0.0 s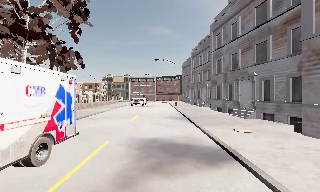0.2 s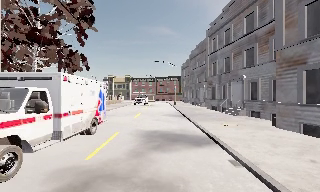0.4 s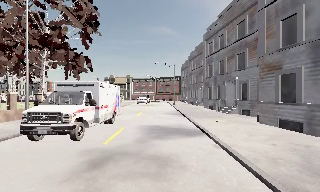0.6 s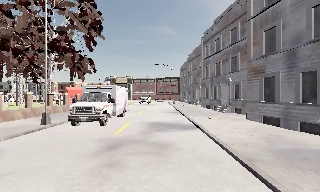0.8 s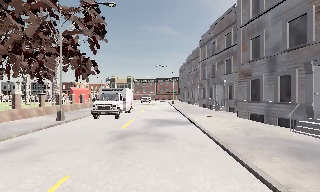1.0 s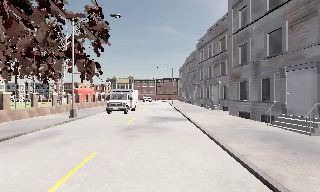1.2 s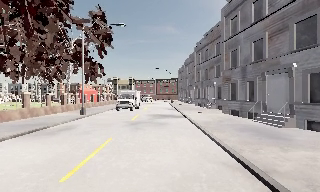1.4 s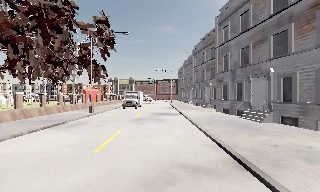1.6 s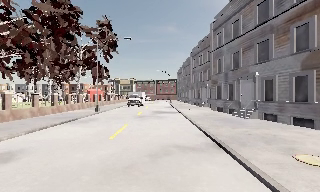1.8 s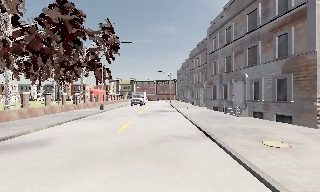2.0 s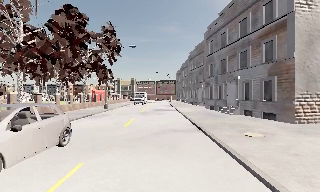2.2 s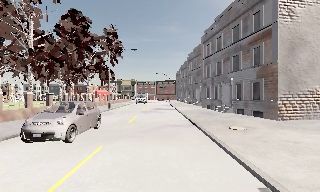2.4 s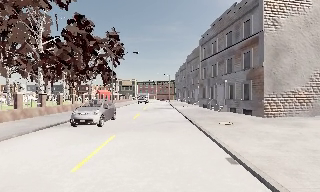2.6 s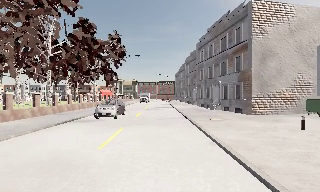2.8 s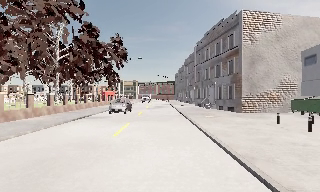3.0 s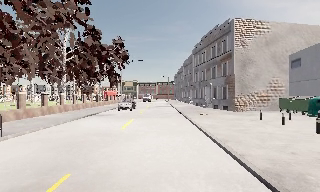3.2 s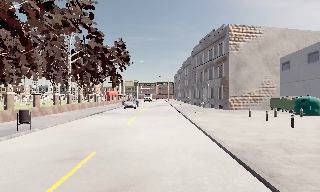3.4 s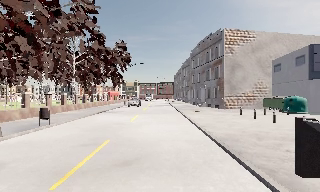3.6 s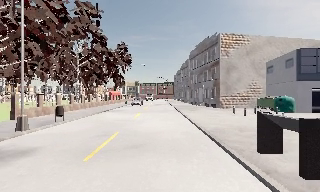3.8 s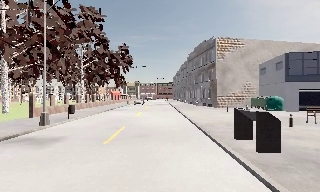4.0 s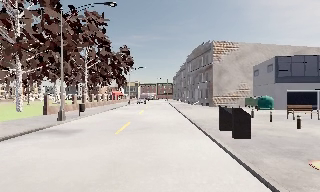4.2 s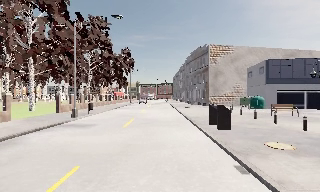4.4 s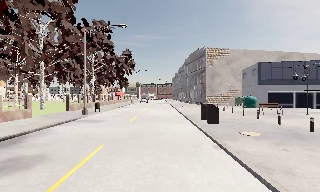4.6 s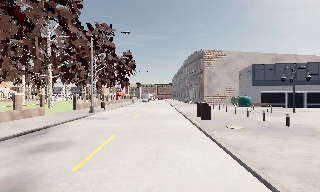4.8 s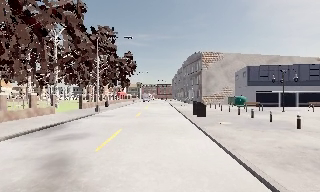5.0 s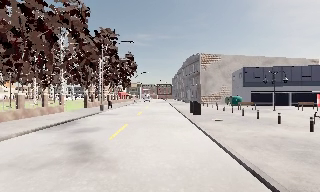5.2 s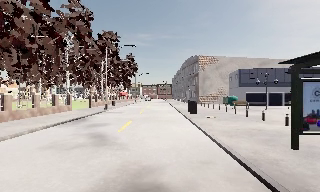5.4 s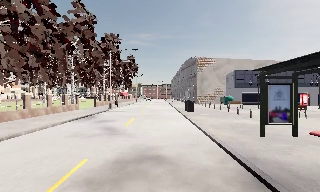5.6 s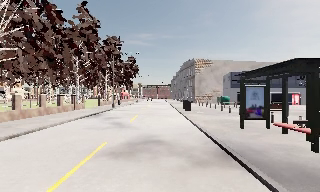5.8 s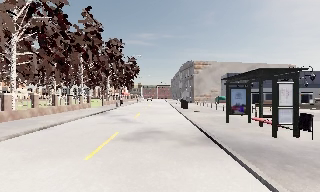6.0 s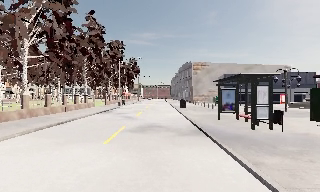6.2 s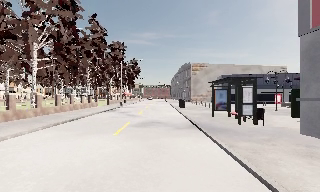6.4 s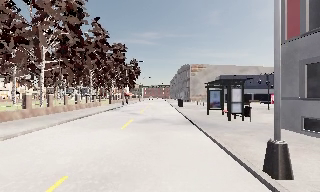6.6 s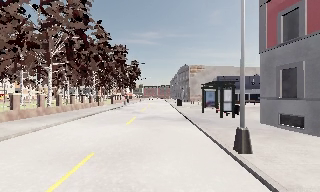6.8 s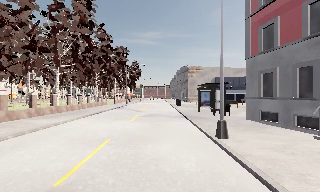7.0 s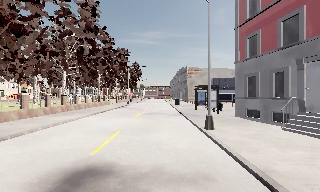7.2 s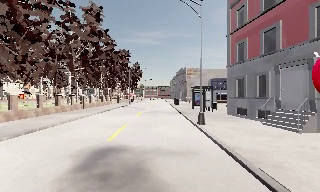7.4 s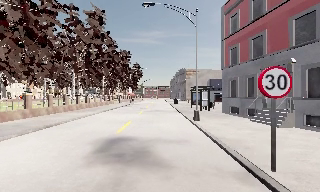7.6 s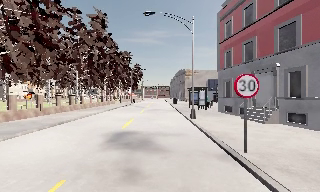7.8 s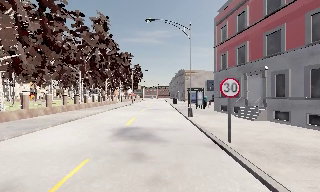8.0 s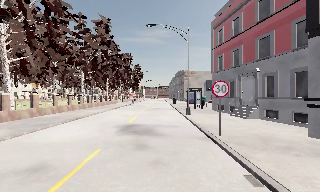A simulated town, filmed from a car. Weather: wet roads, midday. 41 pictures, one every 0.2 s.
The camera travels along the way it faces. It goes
backward.
0.0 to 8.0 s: The camera travels backward, about 55 m, so what stands in front gets smaller.
The film runs backward here.
